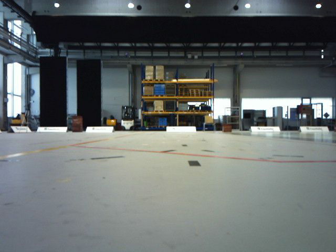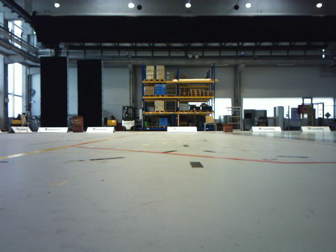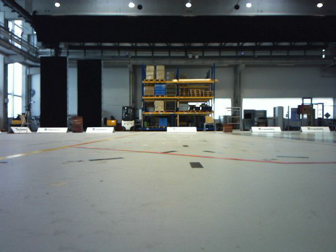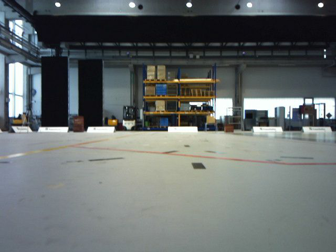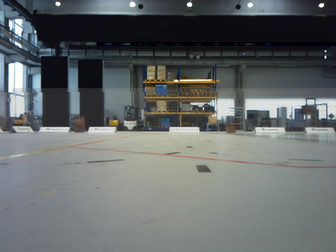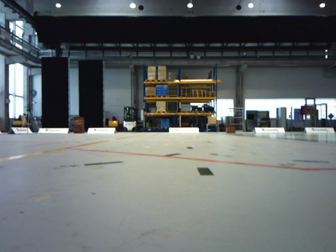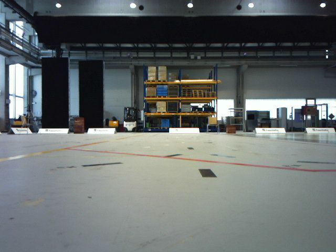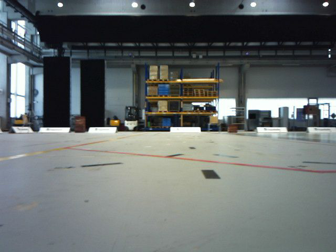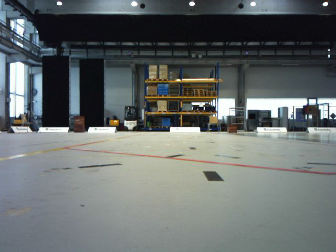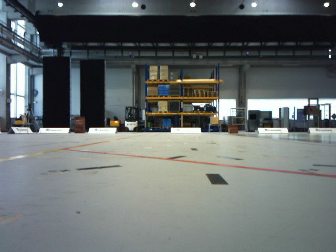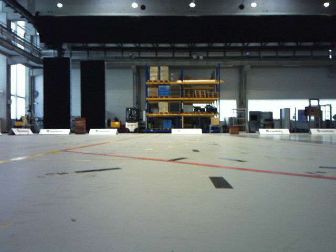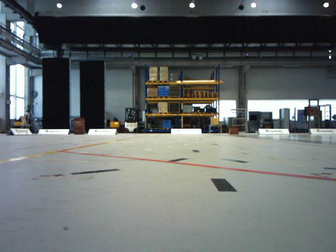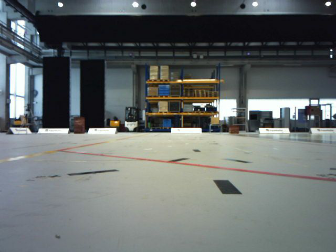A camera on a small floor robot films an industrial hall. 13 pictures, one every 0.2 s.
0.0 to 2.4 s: The camera travels forward, about 0.5 m, so what stands in front looms larger.
The film runs forward here.
